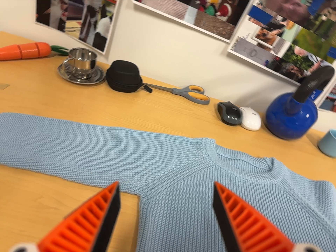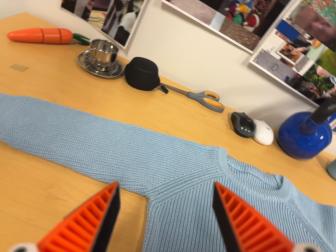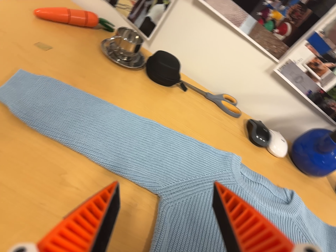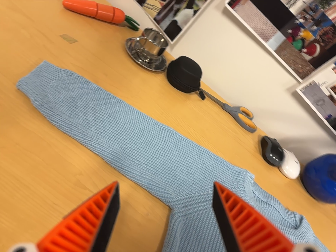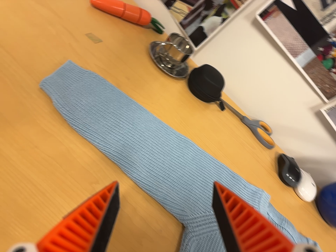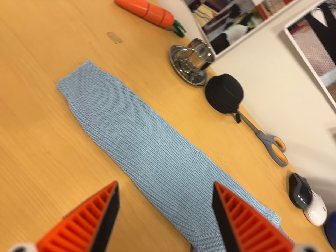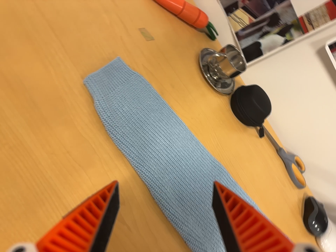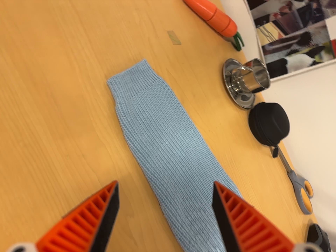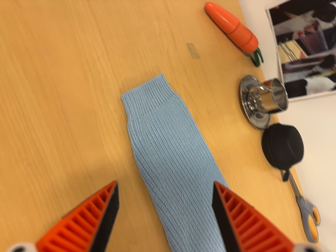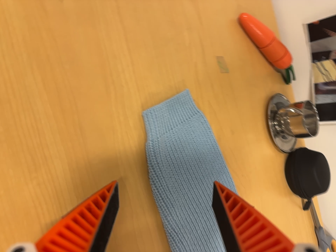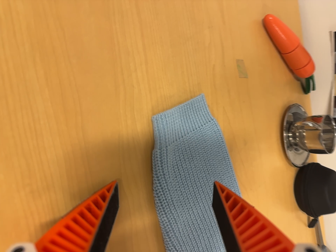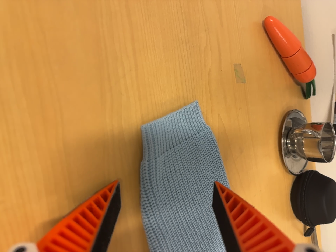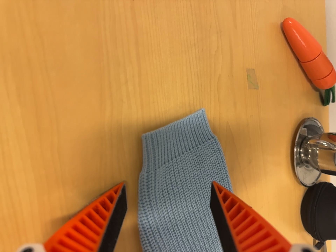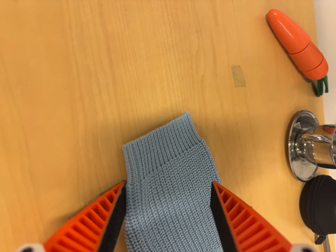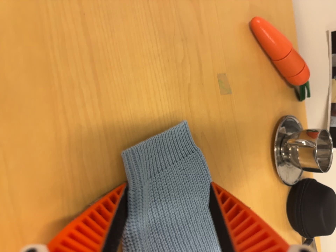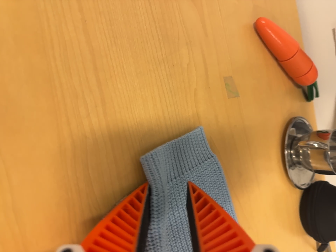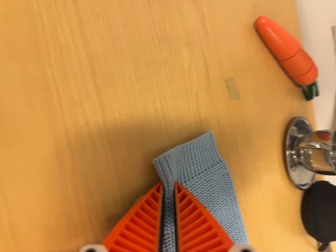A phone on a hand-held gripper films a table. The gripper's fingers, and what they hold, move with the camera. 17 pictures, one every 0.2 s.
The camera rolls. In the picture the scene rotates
clockwise.
0.0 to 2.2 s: The scene slides to the right, as the camera pans about 10 degrees to its left. It travels toward the top of its view, to its left and forward, about 34 cm, so close, fixed things drift downward. It rolls about its line of sight by about 65 degrees, and the scene rotates clockwise.
2.2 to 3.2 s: The camera travels forward and toward the top of its view, about 7 cm, so what stands in front looms larger.
The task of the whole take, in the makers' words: left arm across.
The film runs forward here.
